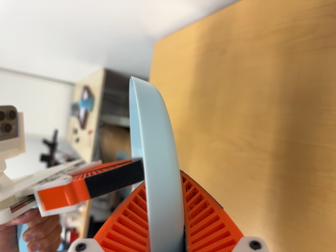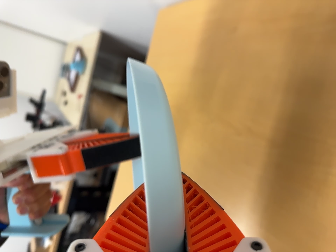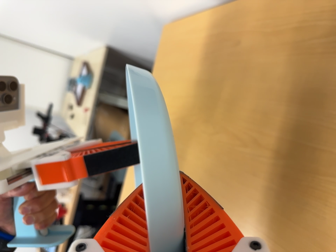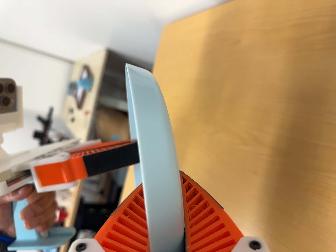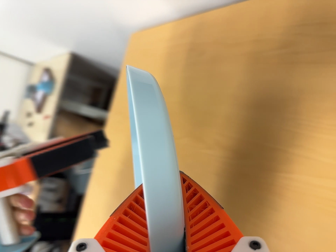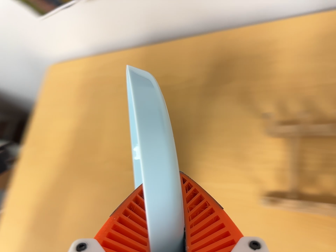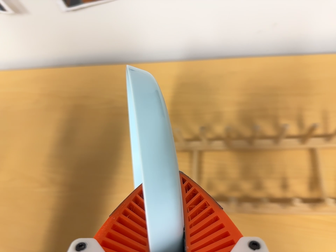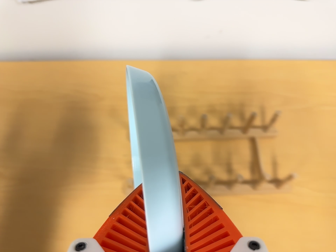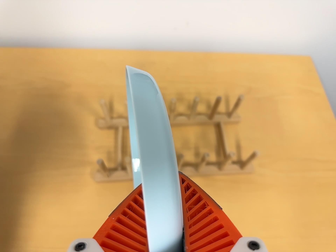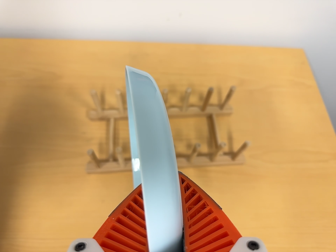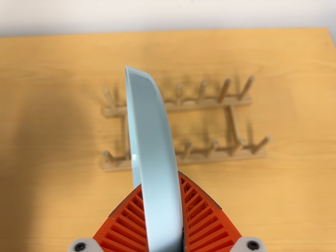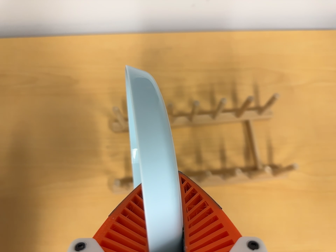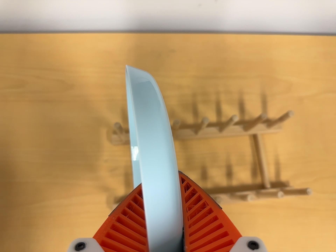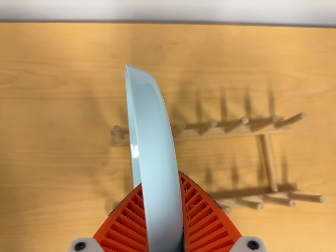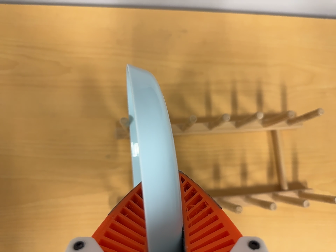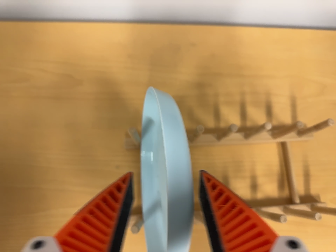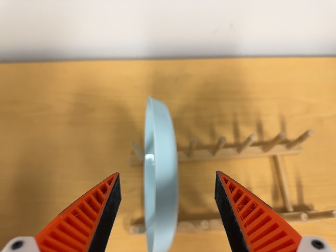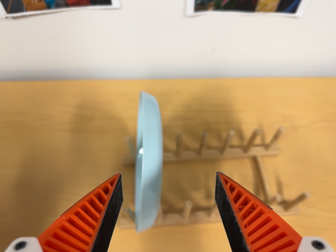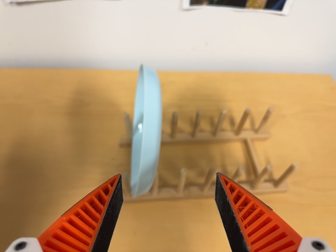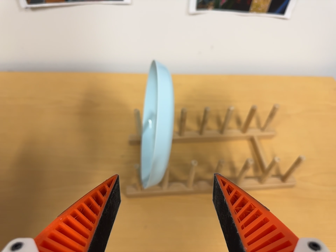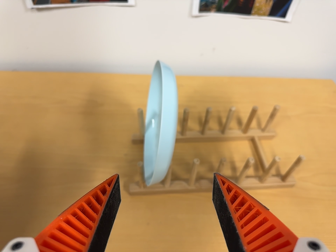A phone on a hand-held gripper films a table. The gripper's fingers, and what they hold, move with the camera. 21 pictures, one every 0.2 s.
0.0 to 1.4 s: The camera swings to its right by about 60 degrees, and the scene slides to the left. It travels backward, toward the bottom of its view and to its left, about 18 cm. Its aim tips toward the top of its view by about 20 degrees.
1.4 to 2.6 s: The camera travels toward the top of its view, forward and to its left, about 16 cm. Its aim tips toward the bottom of its view by about 15 degrees.
2.6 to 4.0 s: The camera travels toward the bottom of its view and backward, about 22 cm. Its aim tips toward the top of its view by about 25 degrees.
The film runs forward here.
